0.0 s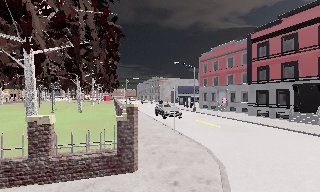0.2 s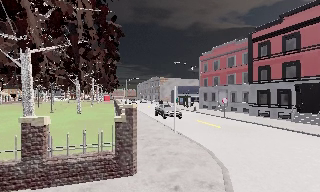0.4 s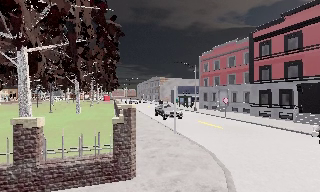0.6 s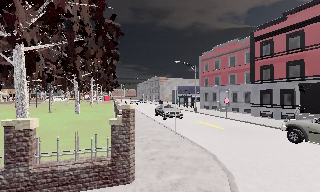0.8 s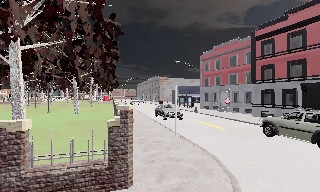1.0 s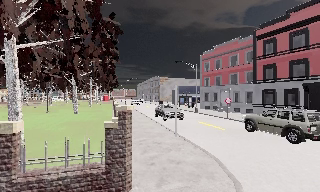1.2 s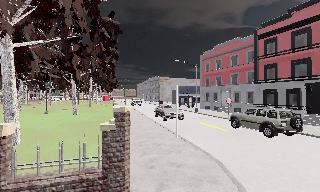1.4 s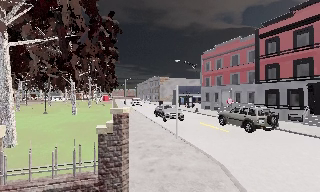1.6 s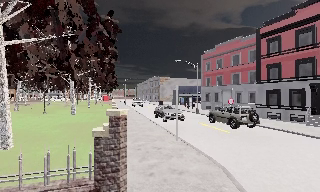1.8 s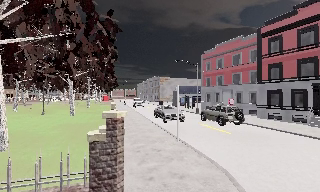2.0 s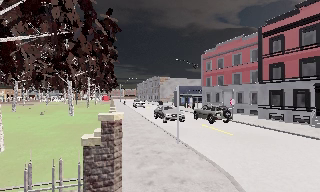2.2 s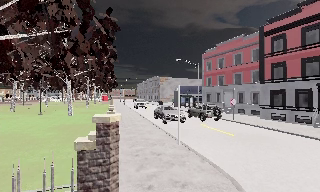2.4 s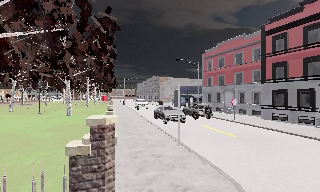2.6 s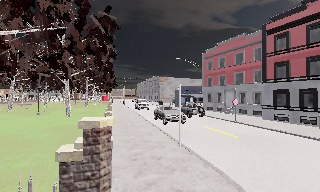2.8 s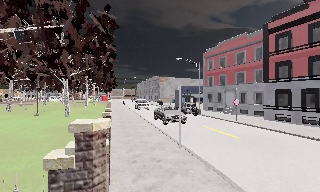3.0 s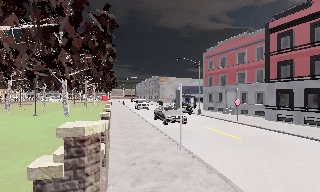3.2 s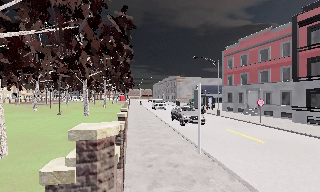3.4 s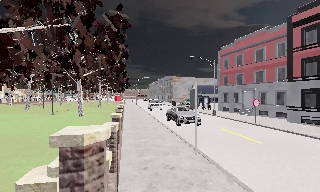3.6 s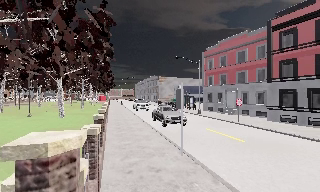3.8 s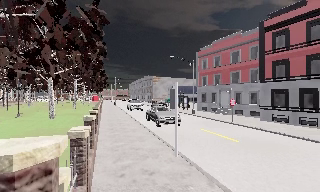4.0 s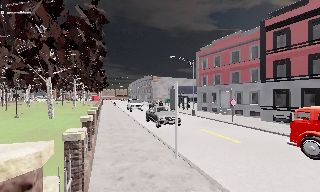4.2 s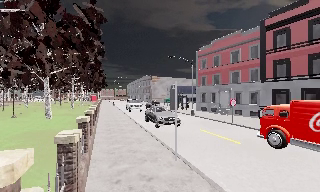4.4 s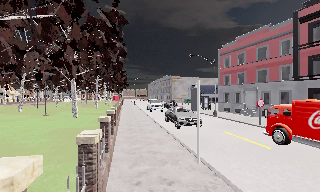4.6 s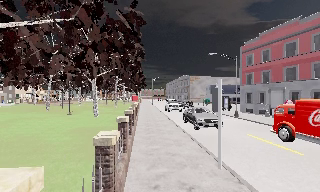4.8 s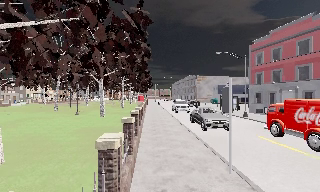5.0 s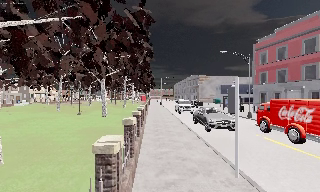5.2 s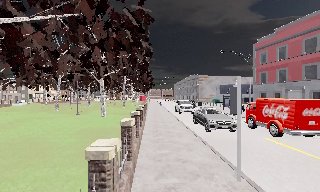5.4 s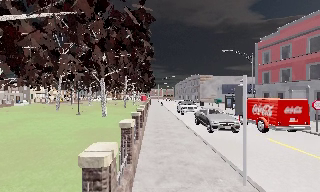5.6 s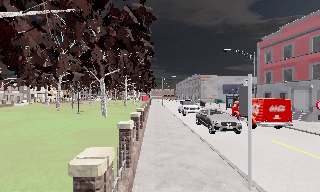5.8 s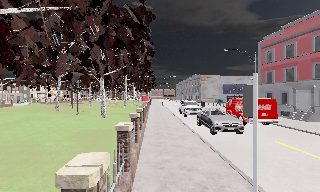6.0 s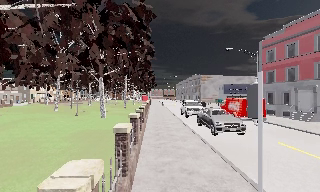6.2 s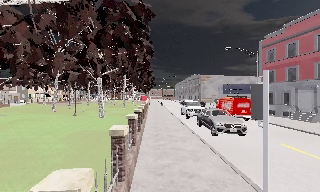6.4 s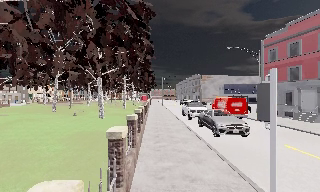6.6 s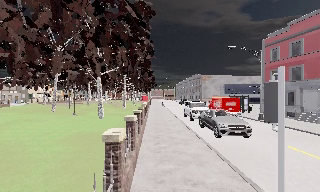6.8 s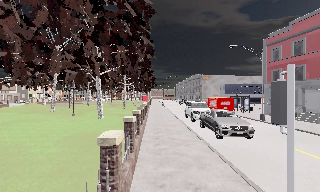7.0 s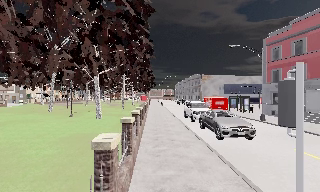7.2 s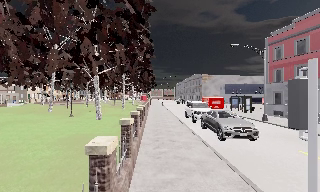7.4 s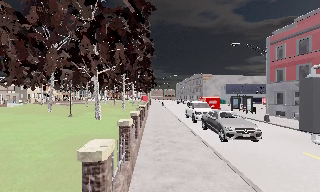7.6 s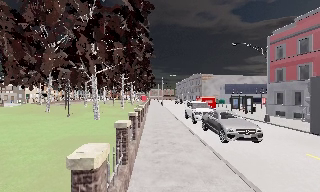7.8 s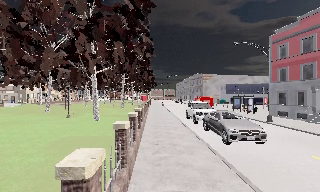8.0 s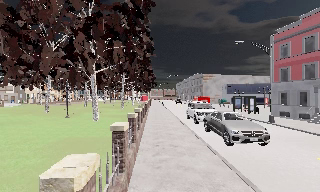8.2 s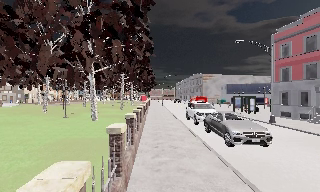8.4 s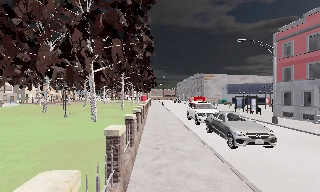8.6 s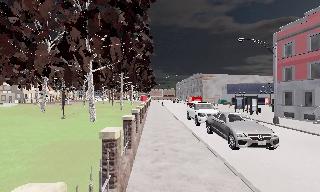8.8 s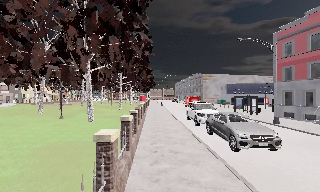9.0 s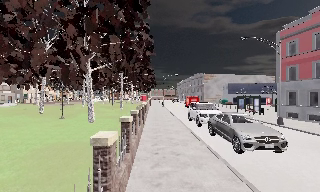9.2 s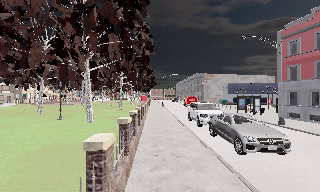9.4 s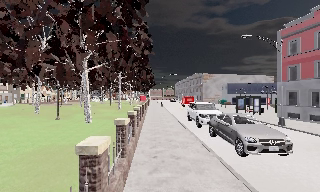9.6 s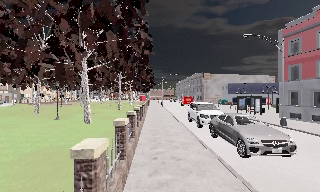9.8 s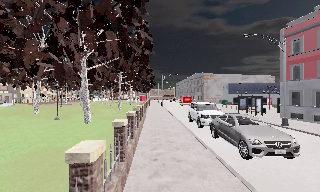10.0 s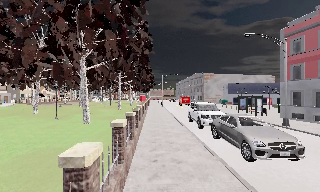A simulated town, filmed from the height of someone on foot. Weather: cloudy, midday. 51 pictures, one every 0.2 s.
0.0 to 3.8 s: The camera travels forward, about 4 m, so what stands in front looms larger.
3.8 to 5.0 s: The scene slides to the right, as the camera pans about 15 degrees to its left. It travels forward, about 1 m, so what stands in front looms larger.
5.0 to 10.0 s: The camera travels forward, about 5 m, so what stands in front looms larger.
The film runs forward here.
